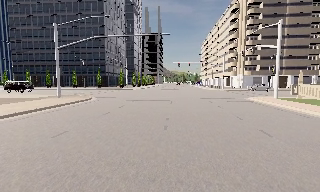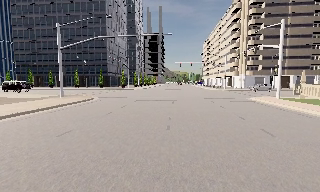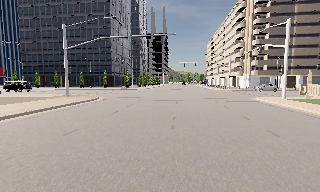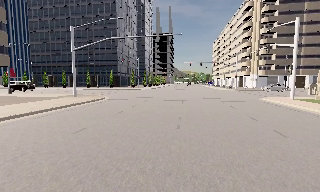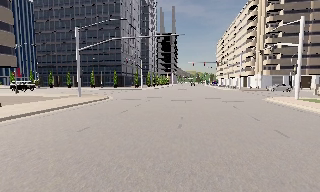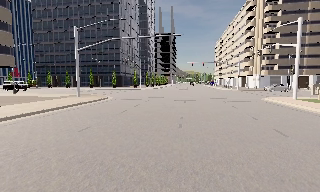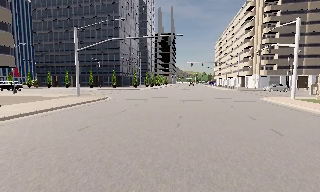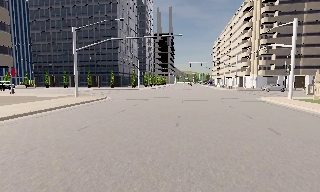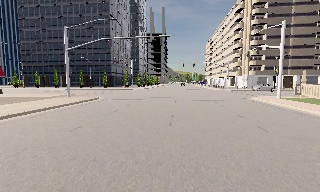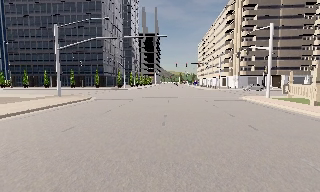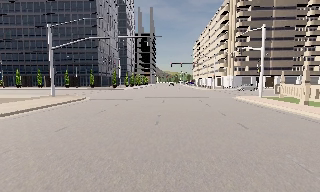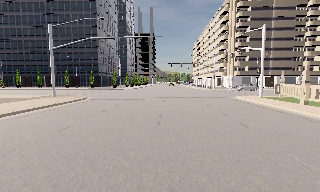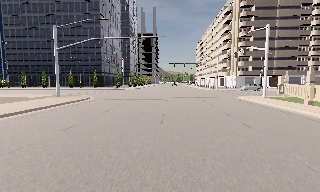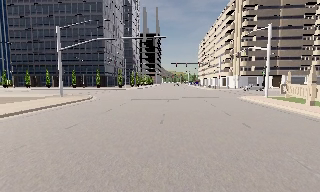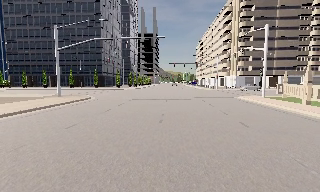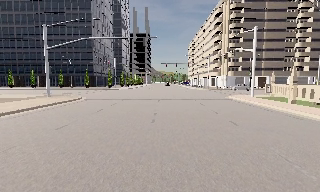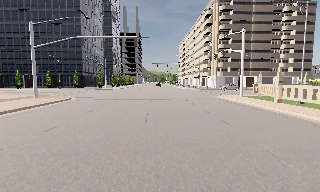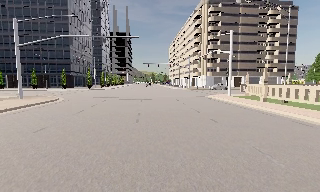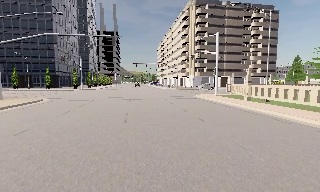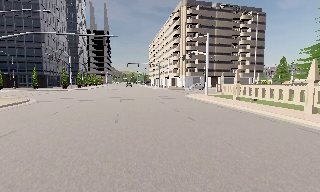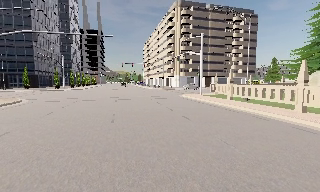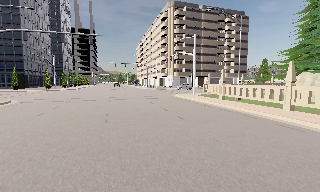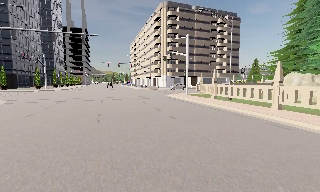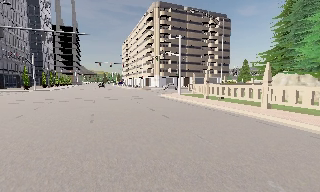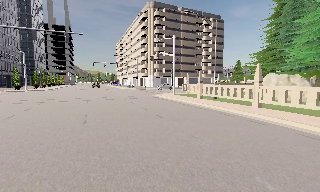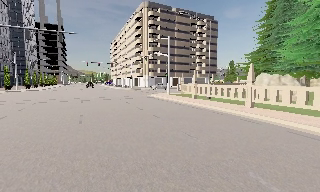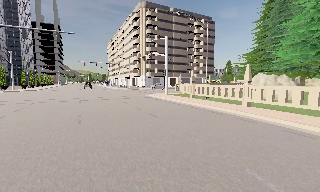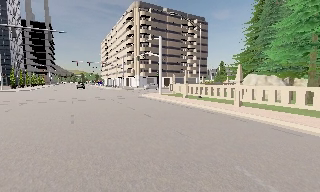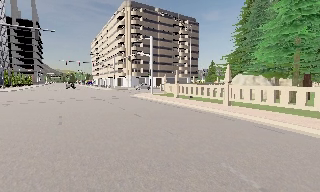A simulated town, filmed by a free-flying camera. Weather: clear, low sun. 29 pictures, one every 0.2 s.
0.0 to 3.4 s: The scene slides to the left, as the camera pans about 10 degrees to its right. It travels backward, about 1 m, so what stands in front gets smaller.
3.4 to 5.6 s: The camera pans to its right, which is clockwise from overhead, by about 25 degrees. It travels backward, about 1 m, so what stands in front gets smaller.
The film runs backward here.
